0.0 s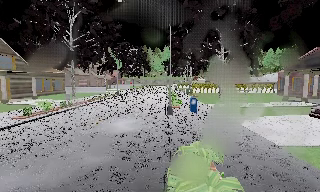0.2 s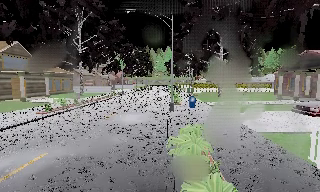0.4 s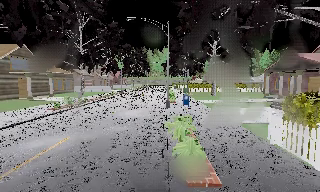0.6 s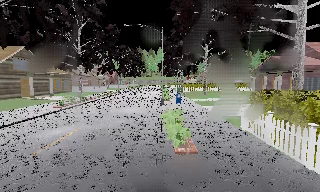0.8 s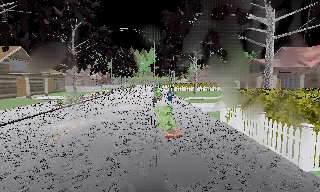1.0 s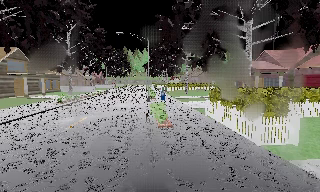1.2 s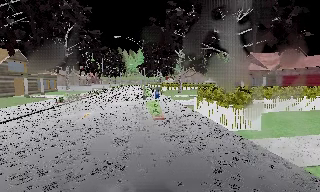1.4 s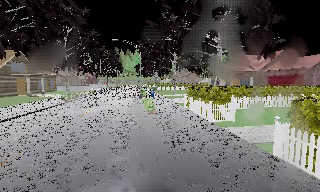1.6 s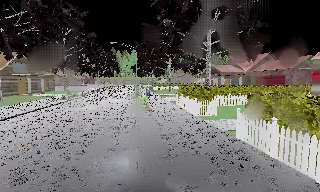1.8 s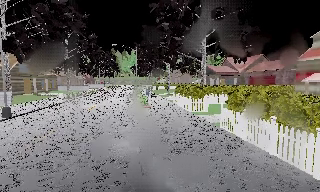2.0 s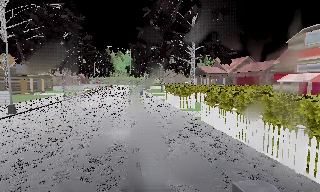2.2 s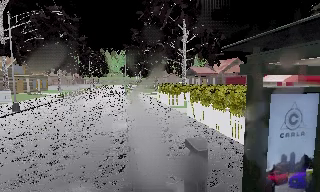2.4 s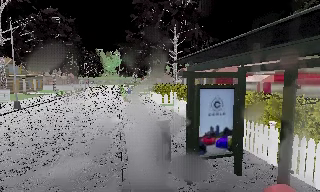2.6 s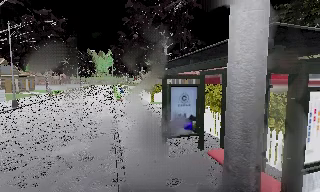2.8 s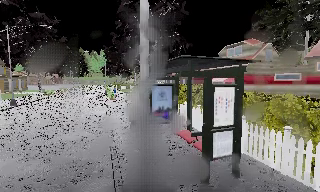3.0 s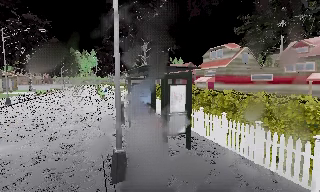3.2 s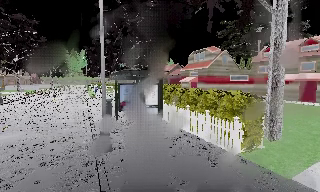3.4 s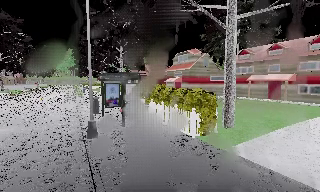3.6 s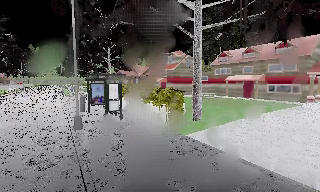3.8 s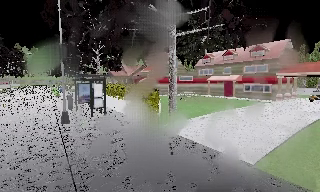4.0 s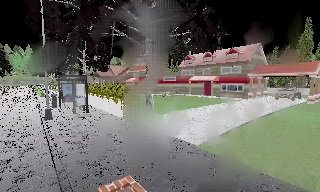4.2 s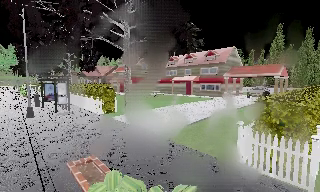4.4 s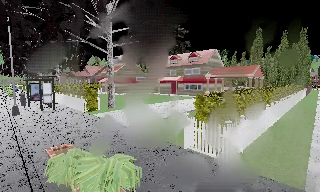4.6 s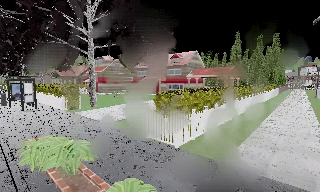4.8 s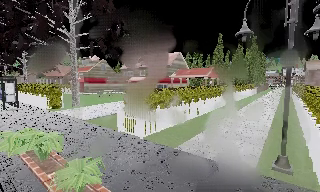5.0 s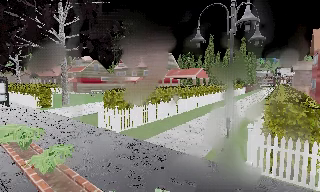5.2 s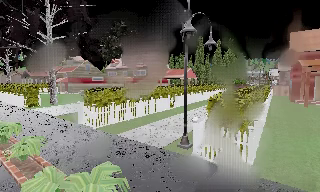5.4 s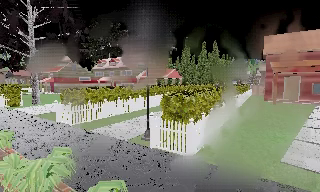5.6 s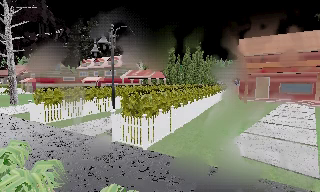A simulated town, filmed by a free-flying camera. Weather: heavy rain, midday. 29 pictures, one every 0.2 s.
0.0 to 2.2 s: The camera pans to its right, which is clockwise from overhead, by about 15 degrees. It travels backward, about 17 m, so what stands in front gets smaller.
2.2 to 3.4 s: The camera pans to its right, which is clockwise from overhead, by about 15 degrees. It travels backward, about 9 m, so what stands in front gets smaller.
3.4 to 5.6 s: The camera pans to its right, which is clockwise from overhead, by about 30 degrees. It travels to its right and backward, about 15 m, so close, fixed things drift to the left.
The film runs backward here.
